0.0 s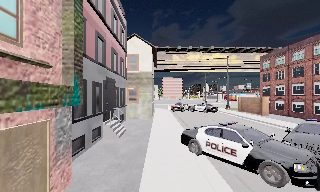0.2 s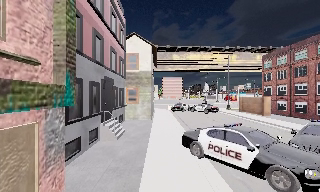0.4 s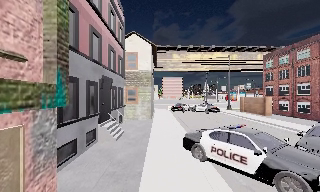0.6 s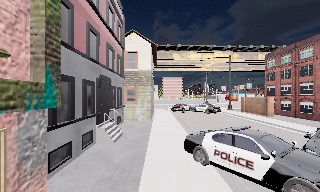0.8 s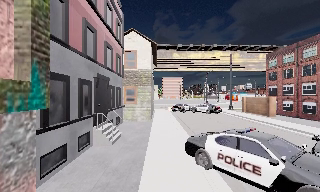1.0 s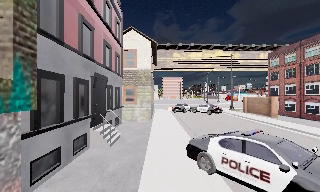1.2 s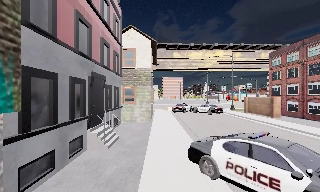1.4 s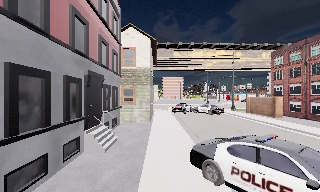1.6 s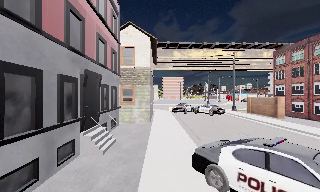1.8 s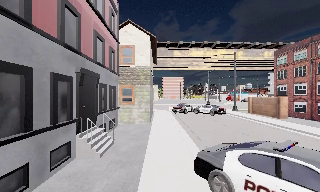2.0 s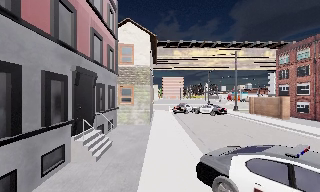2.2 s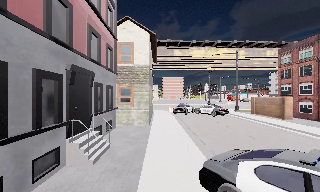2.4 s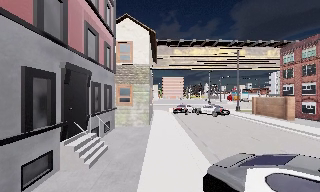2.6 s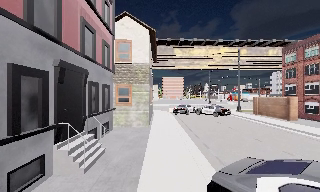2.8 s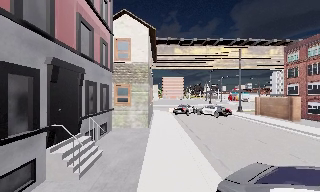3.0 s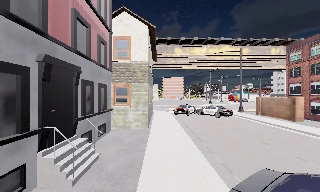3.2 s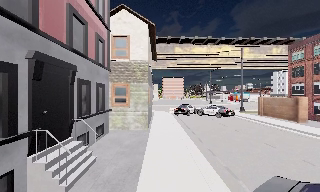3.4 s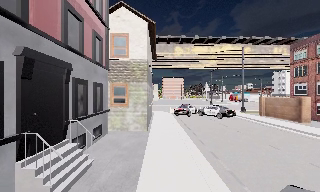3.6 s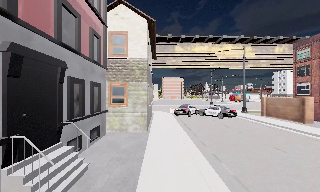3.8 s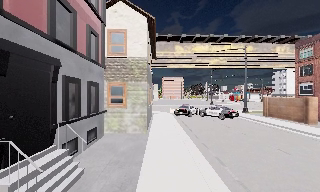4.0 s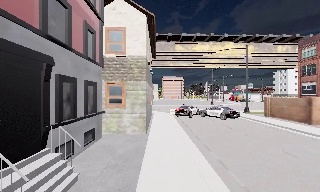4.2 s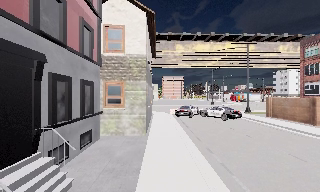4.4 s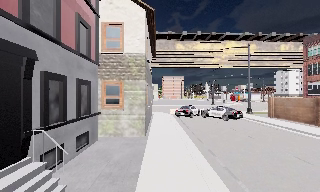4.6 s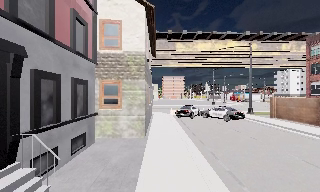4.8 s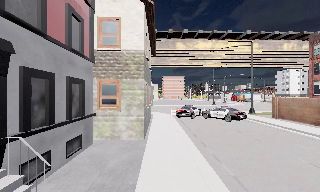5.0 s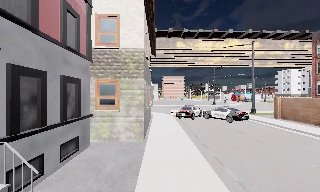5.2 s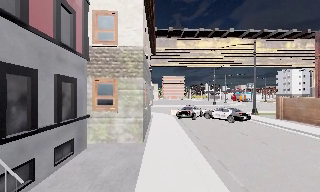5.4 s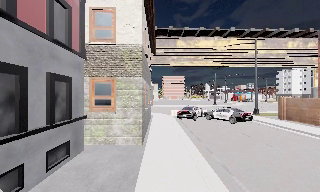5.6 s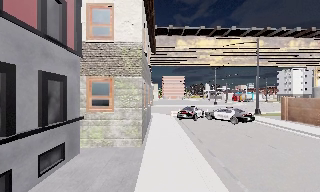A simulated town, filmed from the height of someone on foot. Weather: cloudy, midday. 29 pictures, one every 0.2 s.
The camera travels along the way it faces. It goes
forward.
0.0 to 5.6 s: The camera travels forward, about 9 m, so what stands in front looms larger.
The film runs forward here.
